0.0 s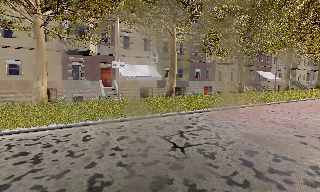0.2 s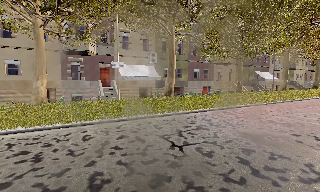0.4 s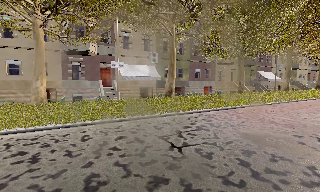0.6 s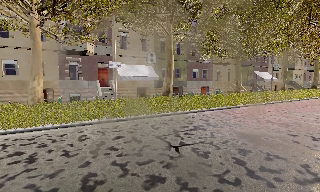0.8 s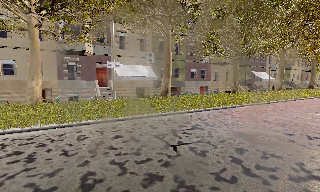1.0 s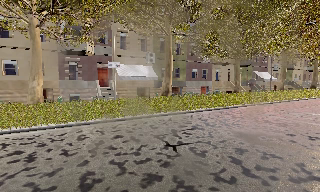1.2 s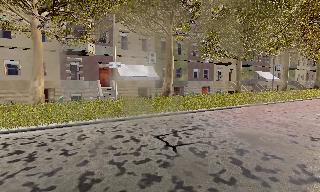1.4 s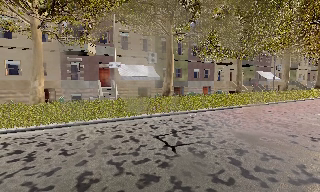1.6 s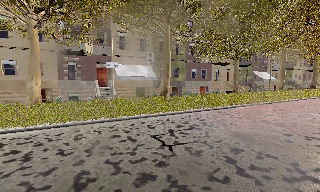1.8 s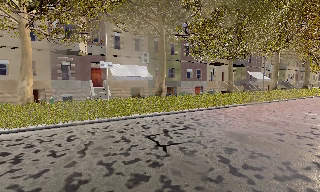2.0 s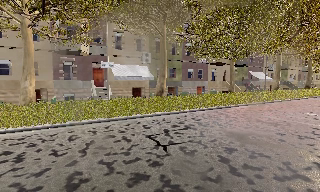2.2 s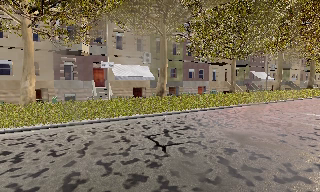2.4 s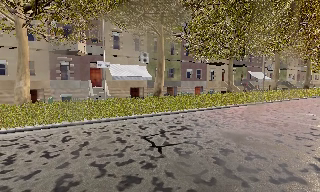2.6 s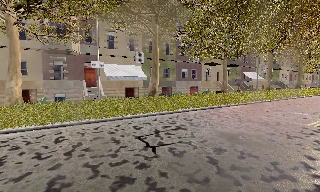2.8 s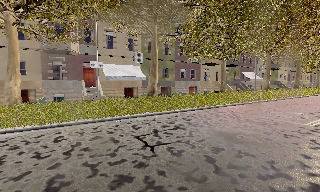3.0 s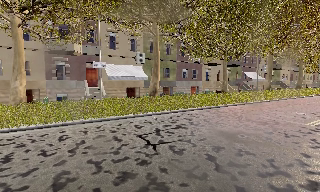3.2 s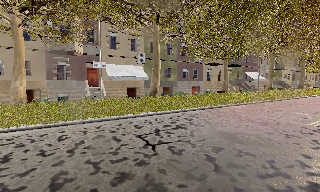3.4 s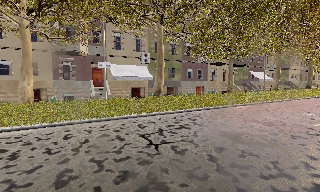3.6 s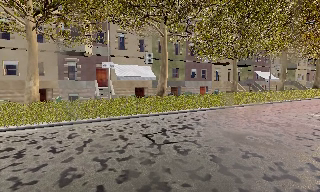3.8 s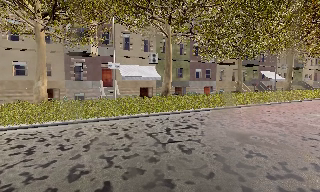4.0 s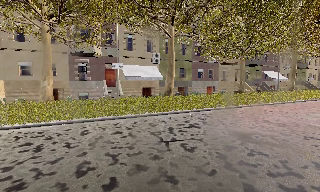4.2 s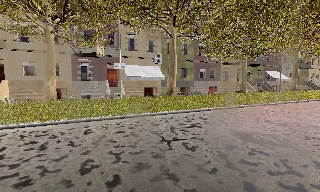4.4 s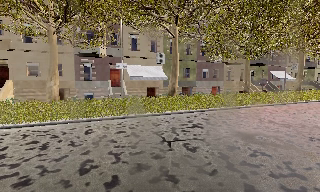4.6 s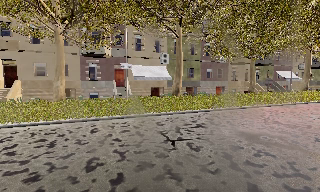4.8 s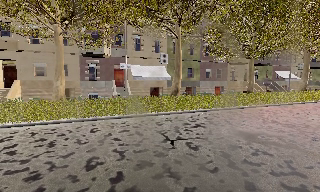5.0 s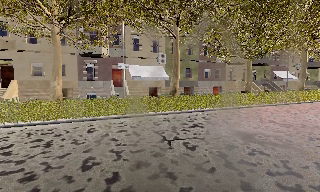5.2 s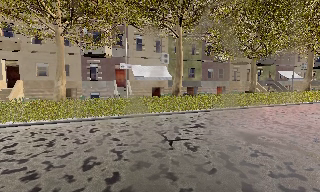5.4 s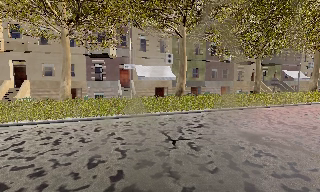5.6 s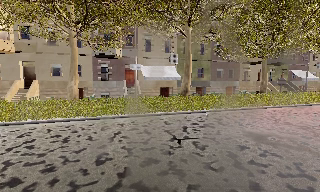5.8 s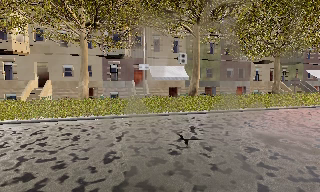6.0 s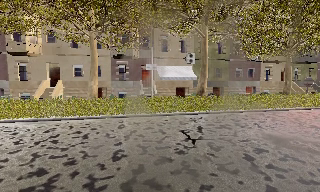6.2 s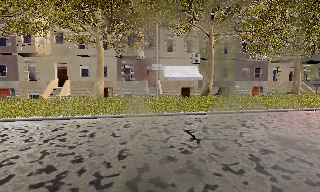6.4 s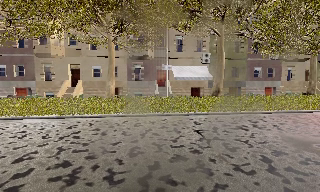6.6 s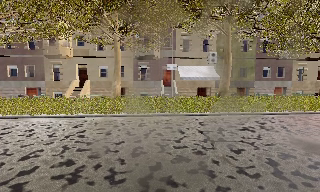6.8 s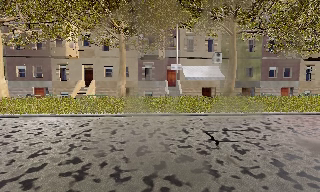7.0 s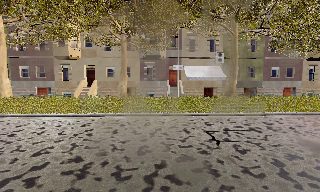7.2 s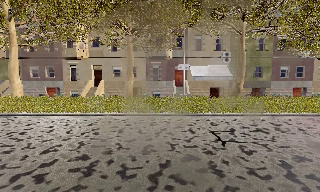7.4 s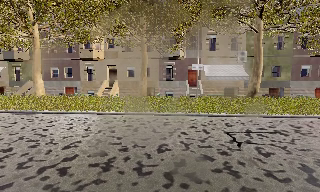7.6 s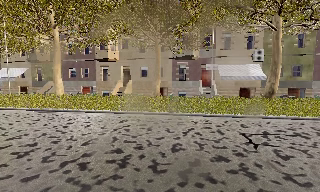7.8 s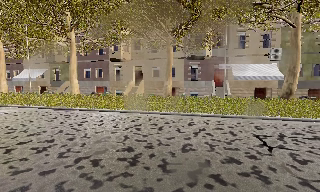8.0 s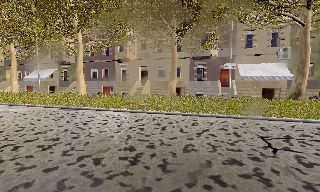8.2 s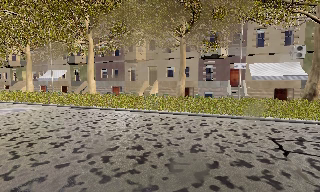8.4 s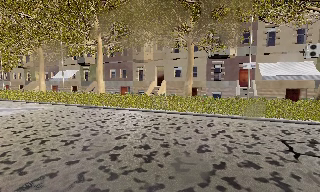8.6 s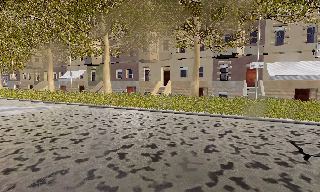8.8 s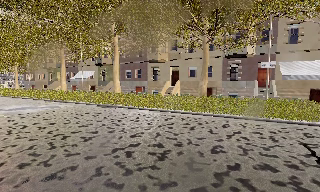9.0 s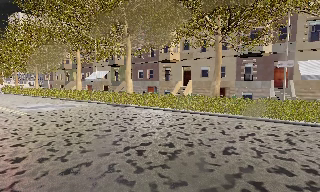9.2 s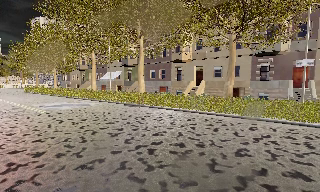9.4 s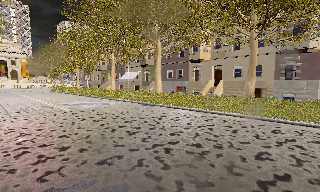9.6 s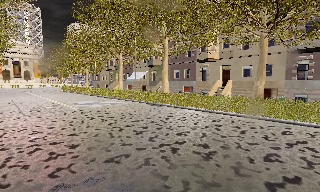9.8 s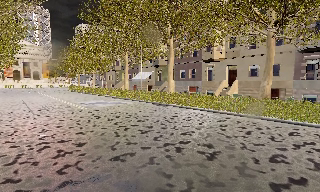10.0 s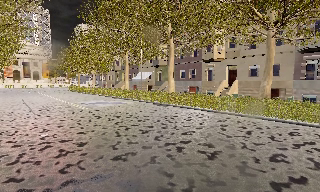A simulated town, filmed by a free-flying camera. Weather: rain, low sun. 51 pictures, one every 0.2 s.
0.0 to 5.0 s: The camera travels to its right and backward, about 1 m.
5.0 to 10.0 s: The scene slides to the right, as the camera pans about 70 degrees to its left. It travels backward, about 1.5 m.
The film runs backward here.
